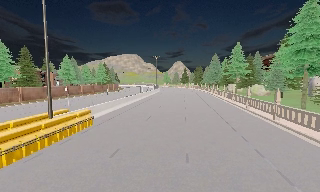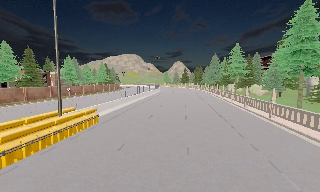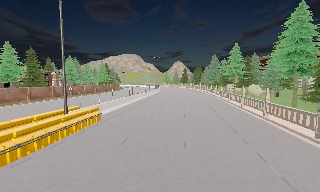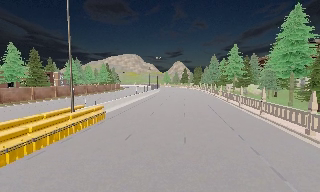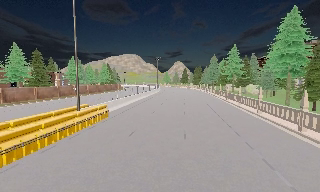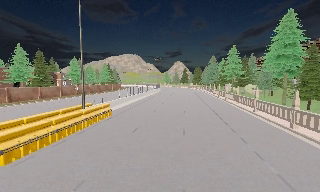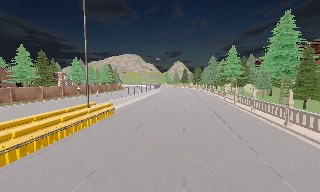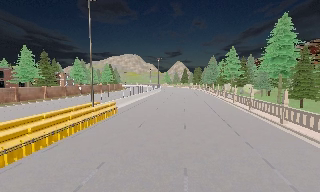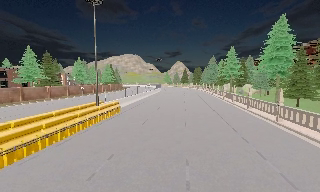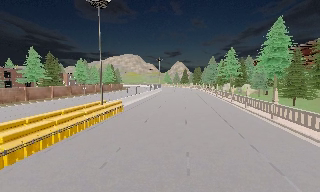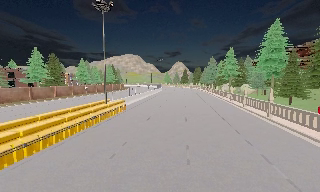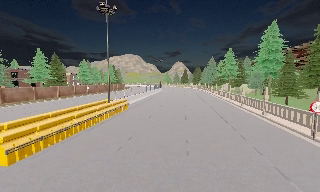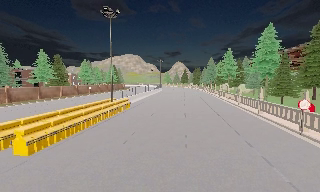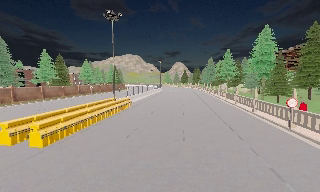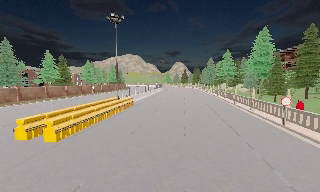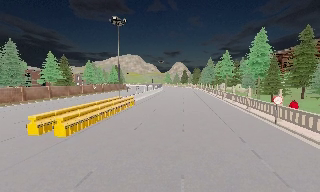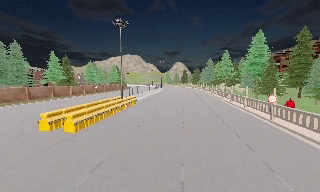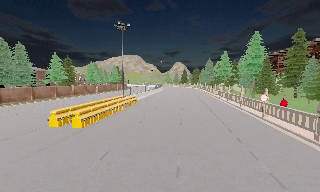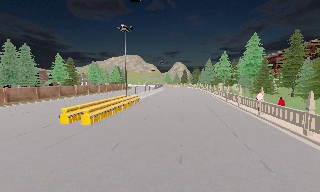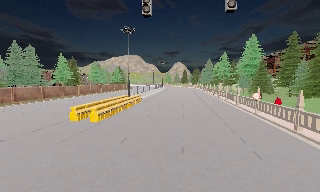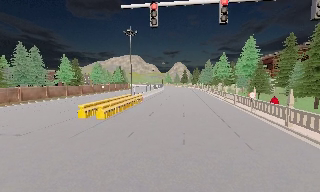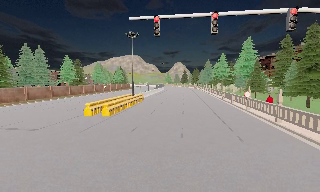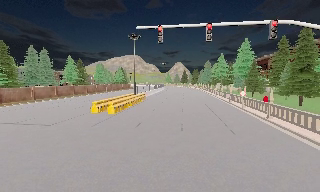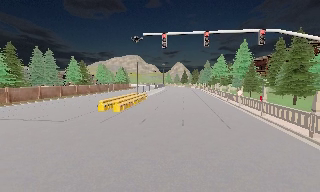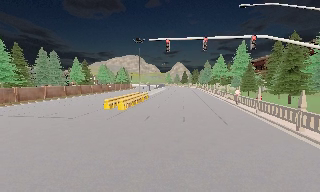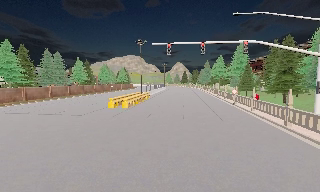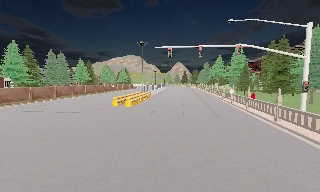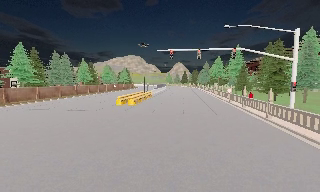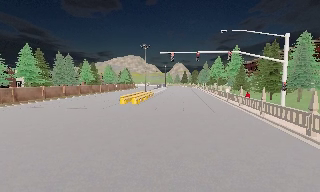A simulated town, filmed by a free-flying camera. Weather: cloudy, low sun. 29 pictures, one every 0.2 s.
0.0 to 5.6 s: The camera travels backward, about 25 m, so what stands in front gets smaller. It gains speed.
The film runs backward here.
